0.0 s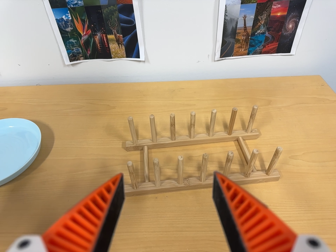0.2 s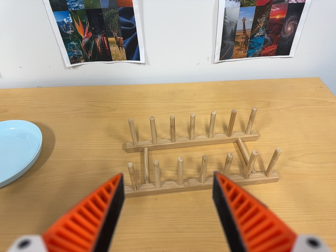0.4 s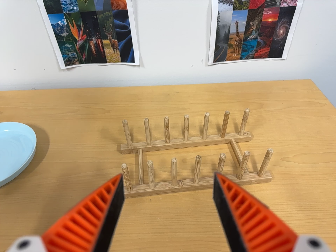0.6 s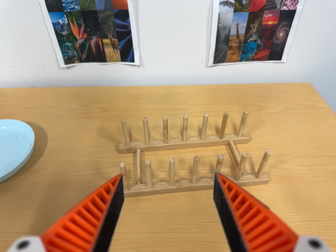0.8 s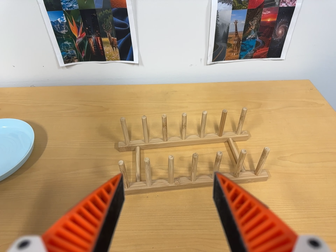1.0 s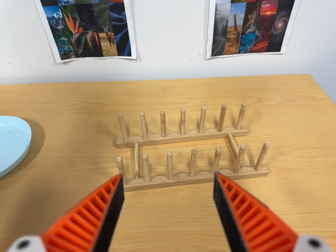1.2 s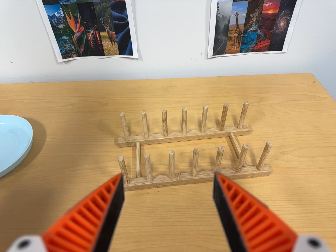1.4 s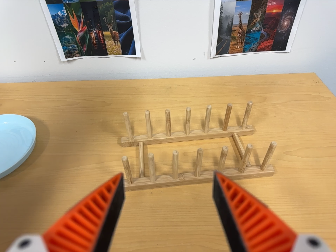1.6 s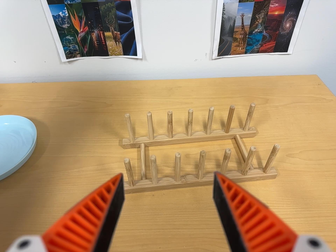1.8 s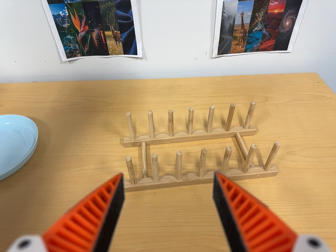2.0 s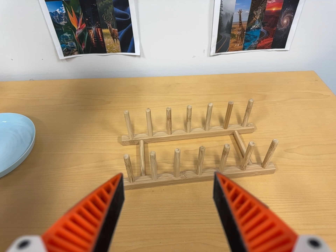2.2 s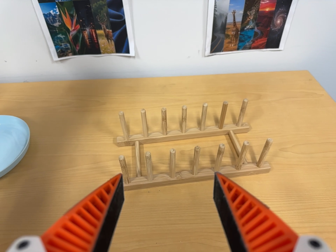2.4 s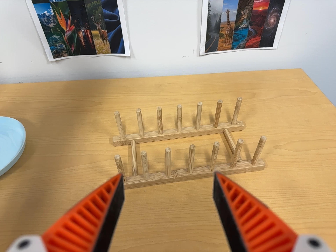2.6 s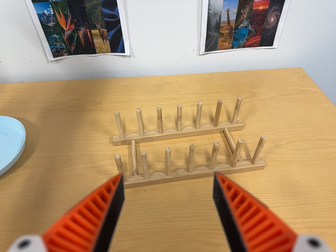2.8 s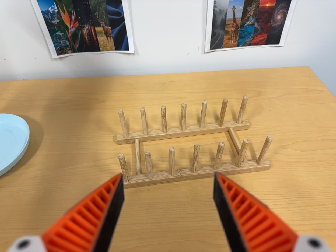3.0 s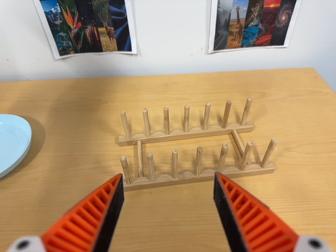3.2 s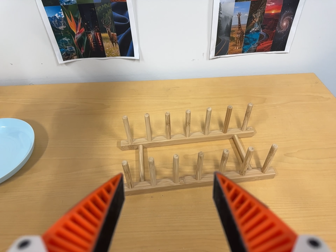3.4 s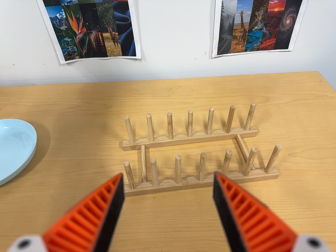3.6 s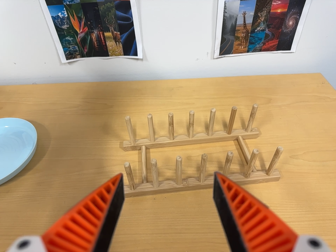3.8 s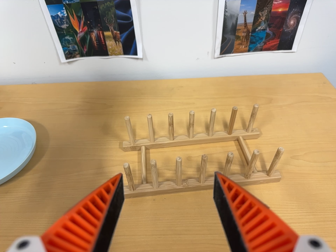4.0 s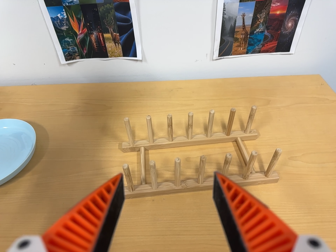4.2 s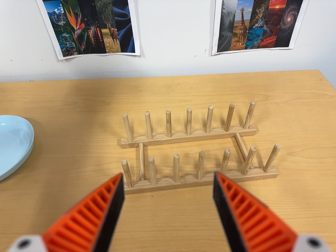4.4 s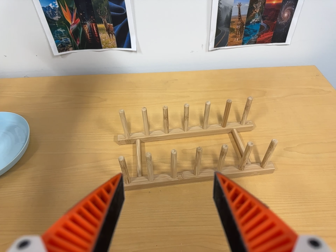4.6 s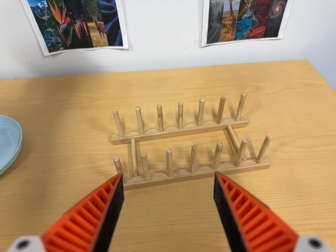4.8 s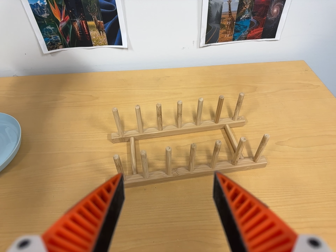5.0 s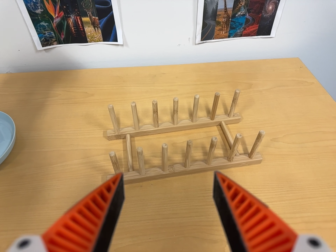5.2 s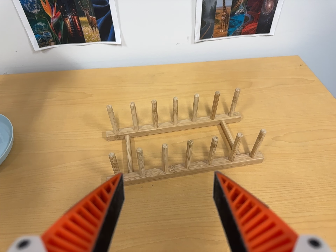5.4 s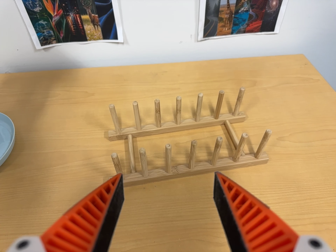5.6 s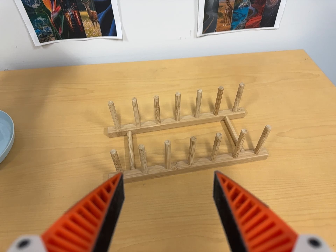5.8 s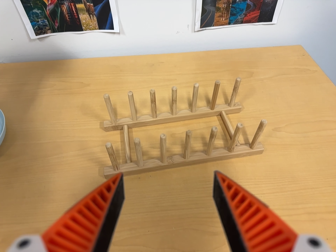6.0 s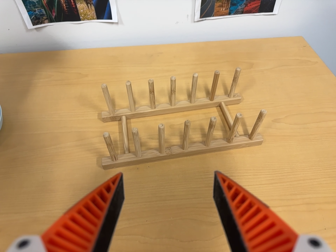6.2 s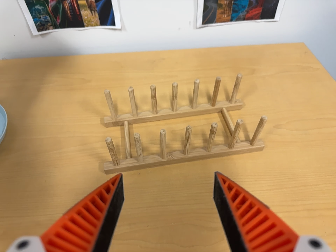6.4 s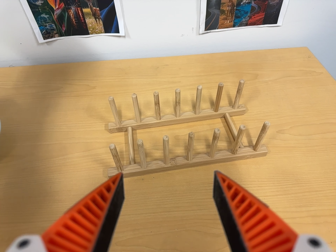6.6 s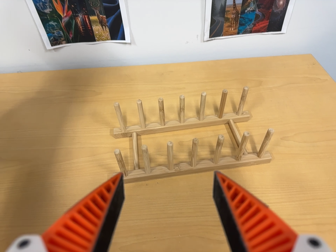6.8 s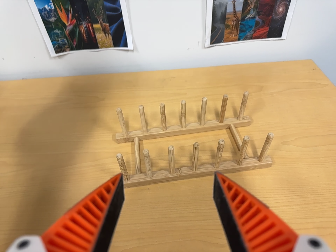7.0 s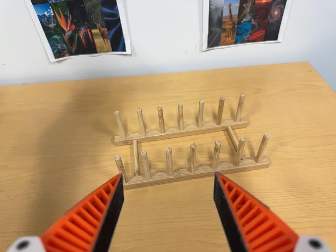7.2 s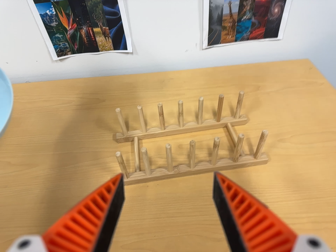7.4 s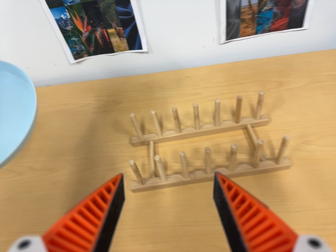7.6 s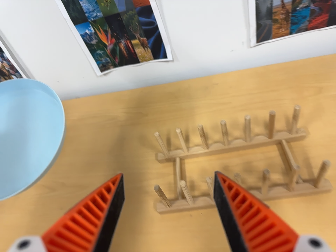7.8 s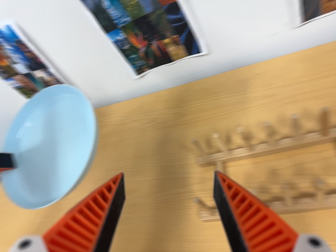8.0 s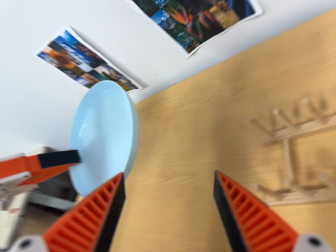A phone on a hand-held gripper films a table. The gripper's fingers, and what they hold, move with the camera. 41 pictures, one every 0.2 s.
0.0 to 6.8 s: The camera shifts only a little, or ends up much as it began.
6.8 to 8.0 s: The camera pans to its left by about 45 degrees. It travels toward the top of its view, to its right and forward, about 16 cm. Its aim tips toward the bottom of its view by about 15 degrees. It rolls about its line of sight by about 15 degrees, and the scene rotates counterclockwise.
The film runs forward here.
